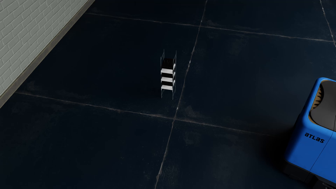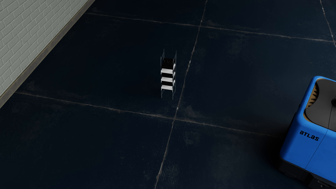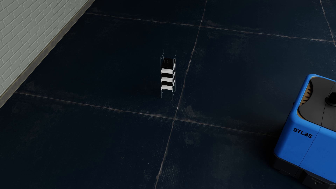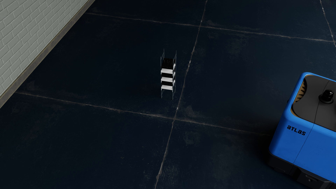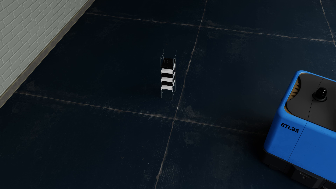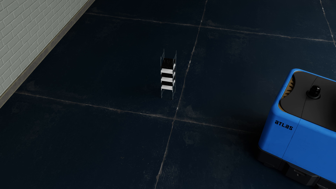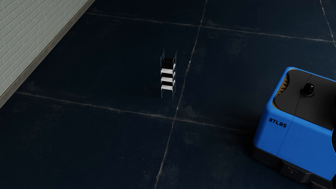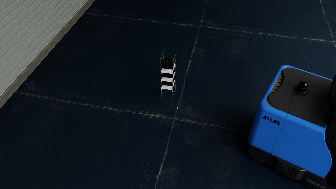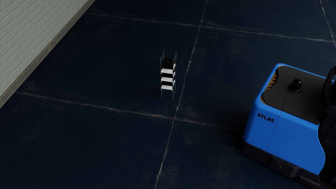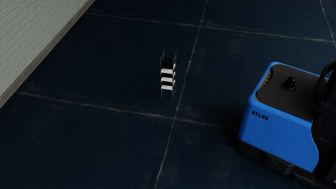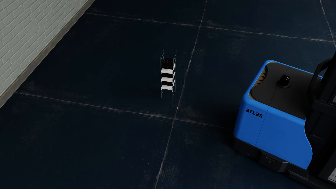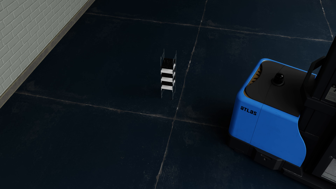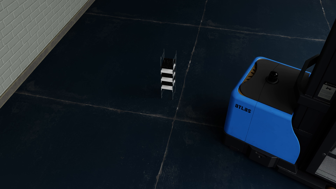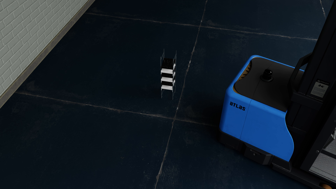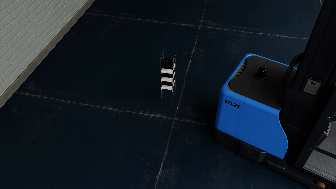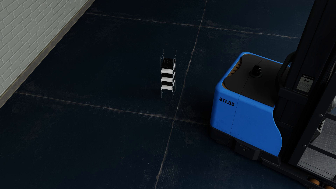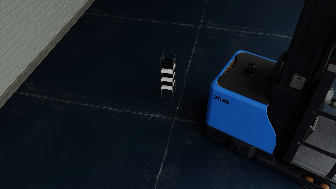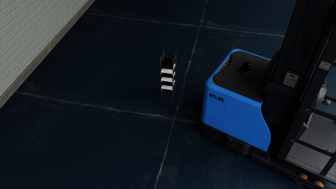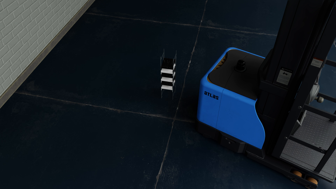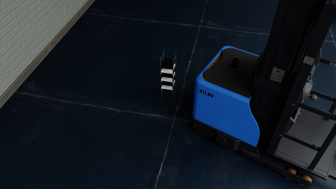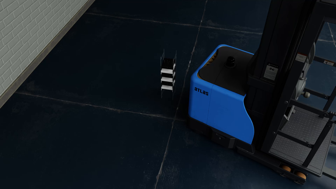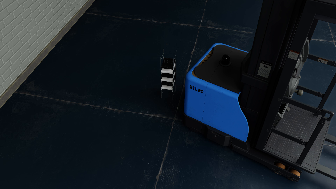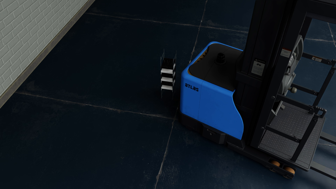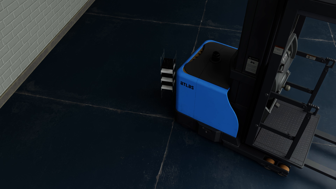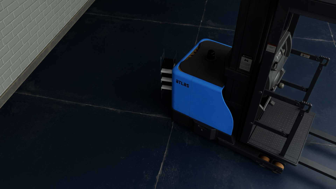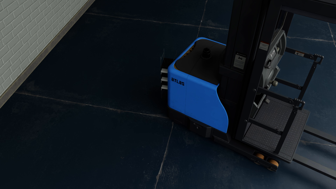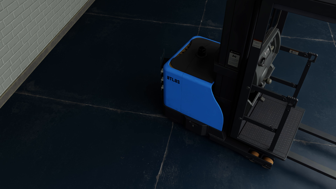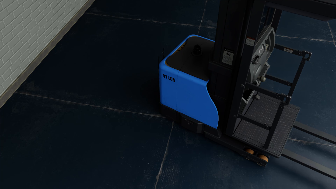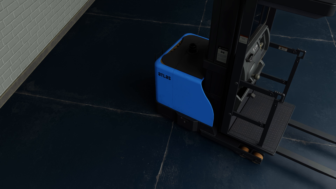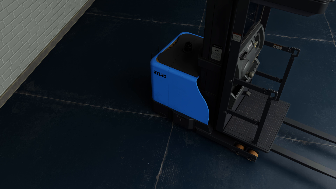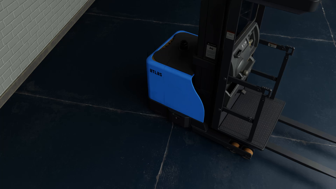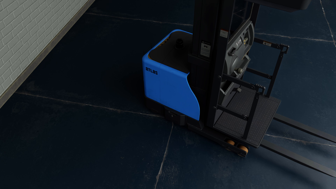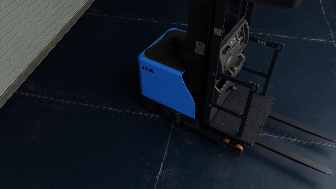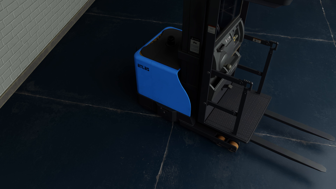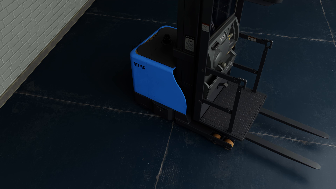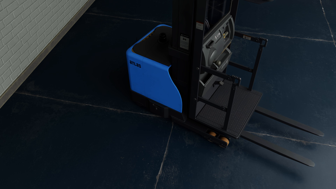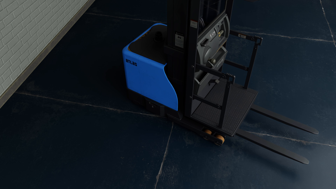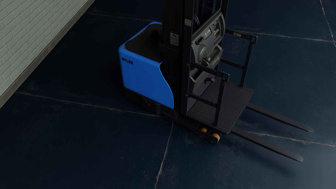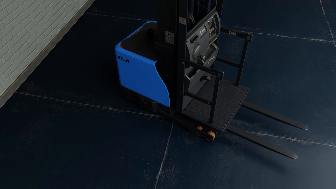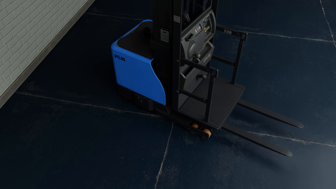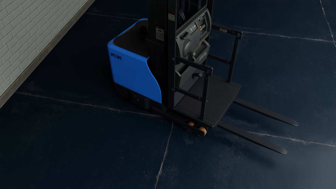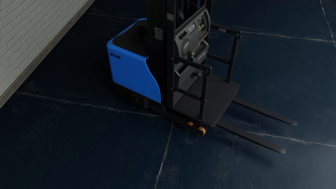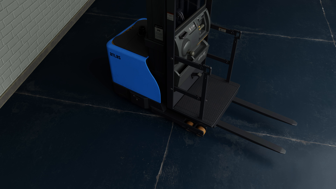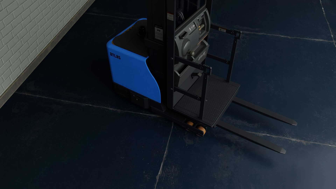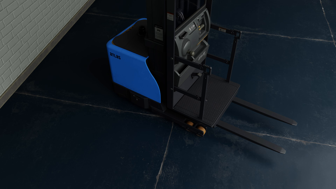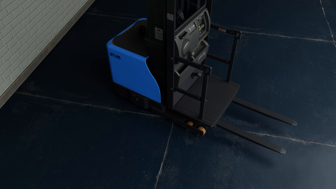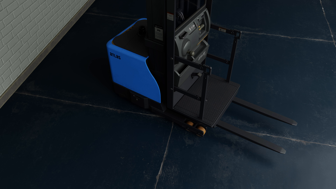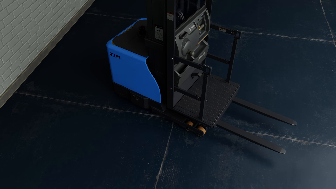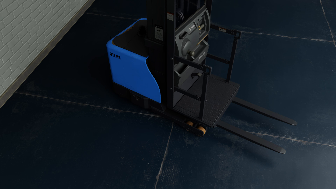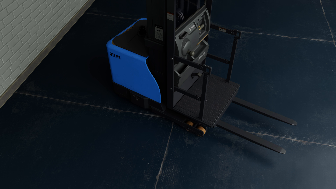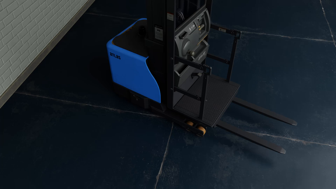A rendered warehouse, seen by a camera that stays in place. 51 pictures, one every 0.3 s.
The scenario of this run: A forklift runs into an object in its way.
